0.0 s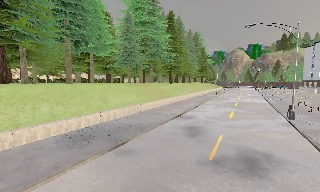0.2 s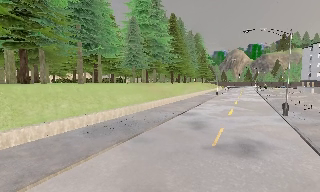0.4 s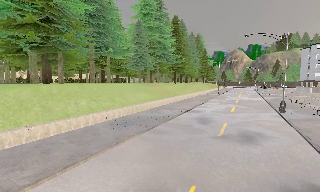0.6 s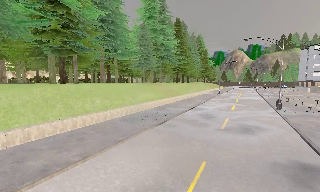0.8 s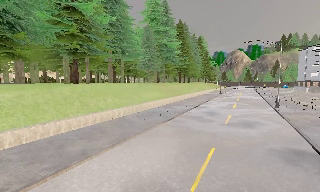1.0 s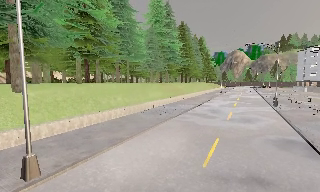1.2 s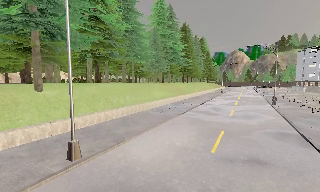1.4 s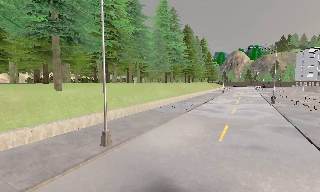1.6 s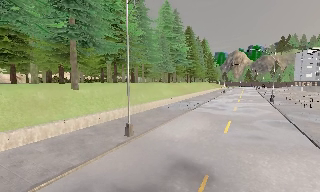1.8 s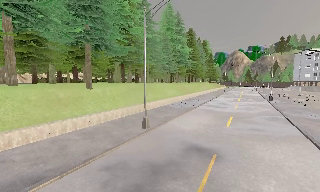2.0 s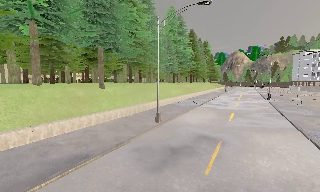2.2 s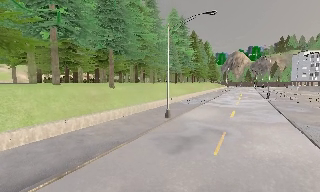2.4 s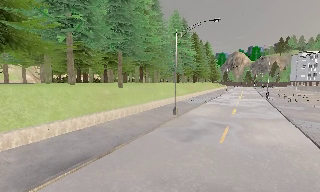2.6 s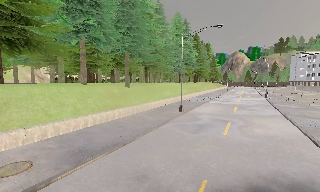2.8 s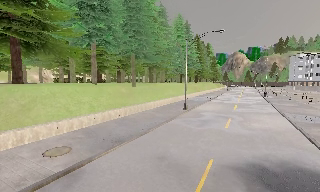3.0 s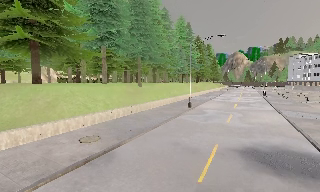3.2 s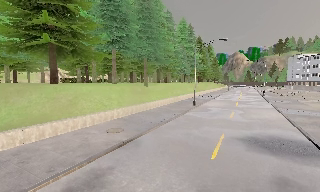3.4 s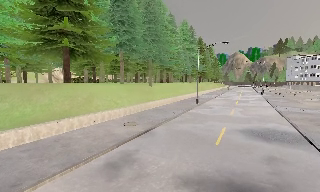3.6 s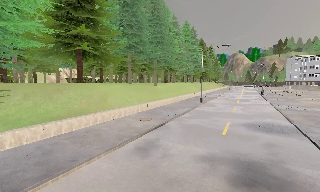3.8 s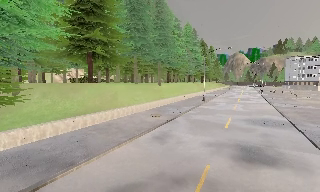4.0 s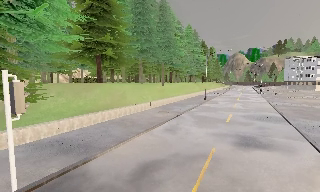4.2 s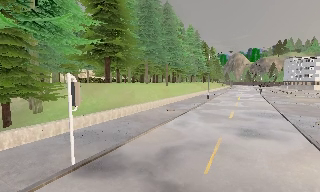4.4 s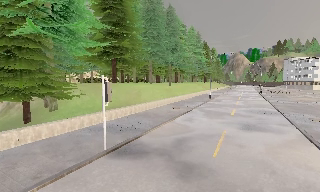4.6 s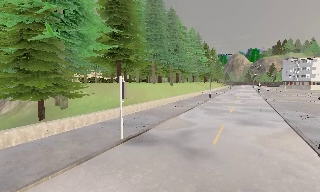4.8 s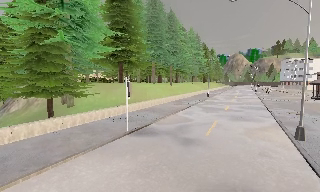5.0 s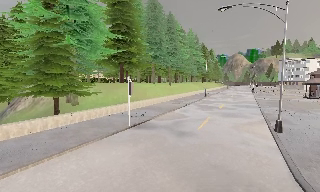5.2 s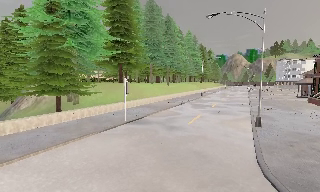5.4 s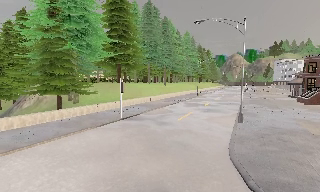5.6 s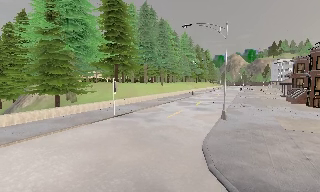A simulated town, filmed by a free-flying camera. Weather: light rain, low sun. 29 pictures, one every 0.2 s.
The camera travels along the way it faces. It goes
backward.
0.0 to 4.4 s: The camera travels backward and to its left, about 35 m, so what stands in front gets smaller.
4.4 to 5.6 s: The camera travels backward, about 7 m, so what stands in front gets smaller.
The film runs backward here.
